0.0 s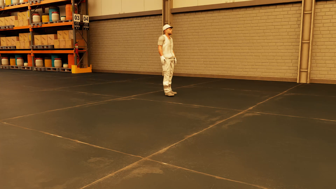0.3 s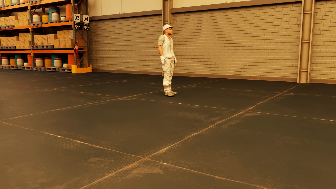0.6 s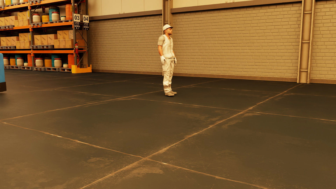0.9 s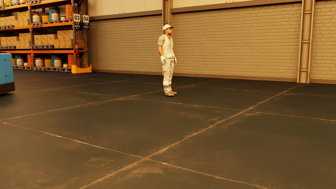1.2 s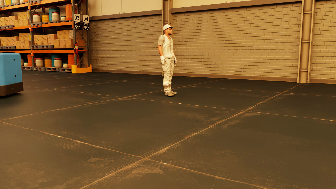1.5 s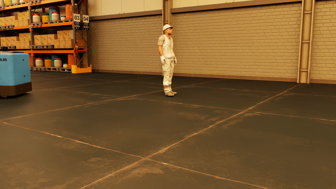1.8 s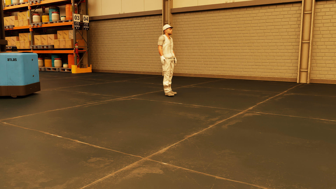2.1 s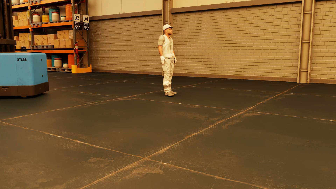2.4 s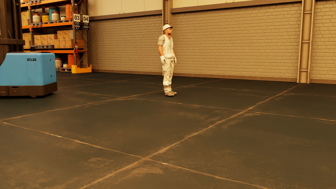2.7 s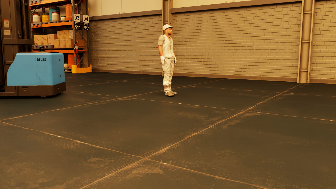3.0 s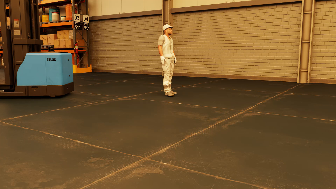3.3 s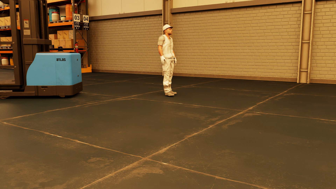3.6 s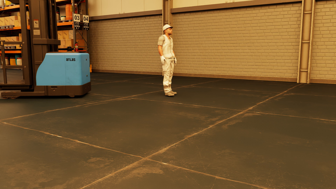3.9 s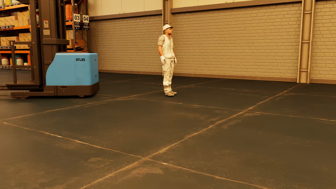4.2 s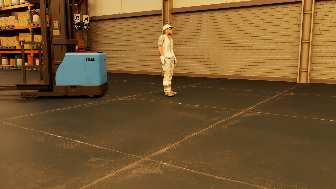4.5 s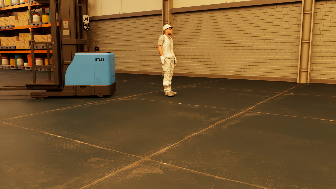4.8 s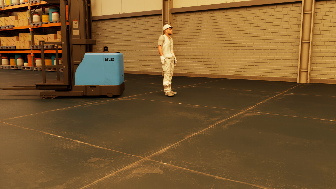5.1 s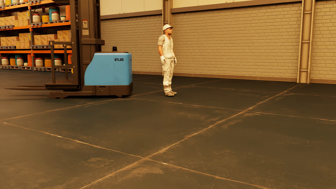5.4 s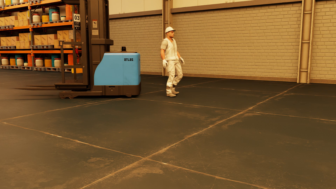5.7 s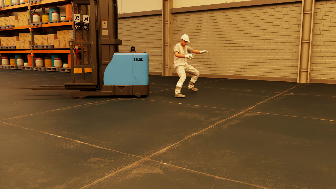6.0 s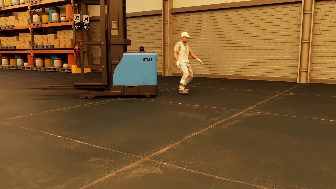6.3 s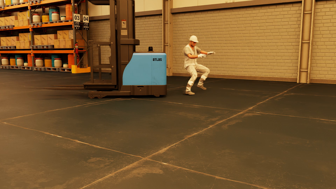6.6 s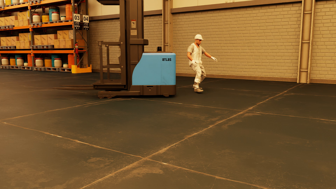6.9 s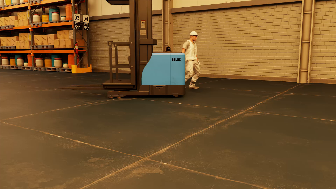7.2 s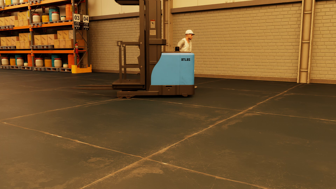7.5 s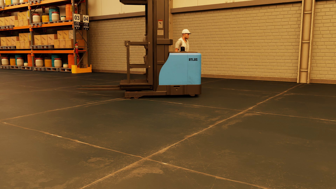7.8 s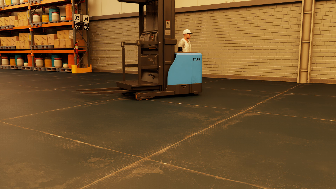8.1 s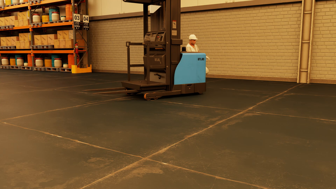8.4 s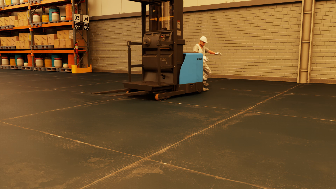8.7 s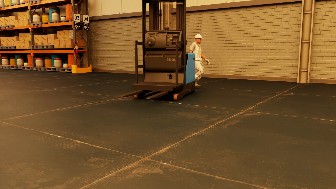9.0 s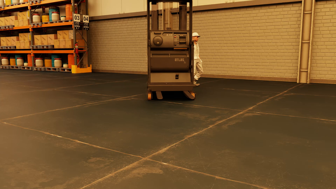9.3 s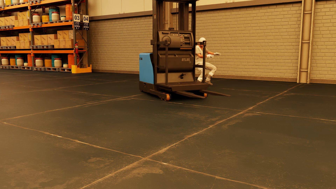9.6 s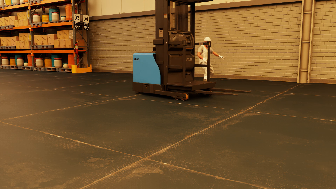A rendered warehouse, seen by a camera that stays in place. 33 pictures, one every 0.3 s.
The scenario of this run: Near miss between a forklift and a person.
